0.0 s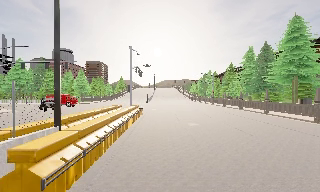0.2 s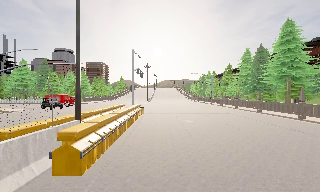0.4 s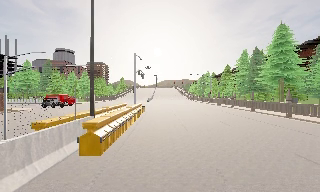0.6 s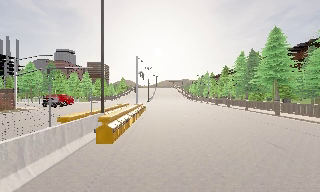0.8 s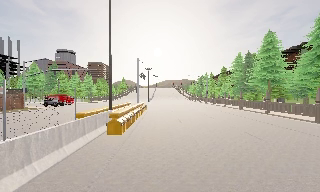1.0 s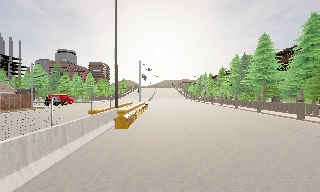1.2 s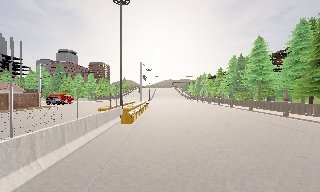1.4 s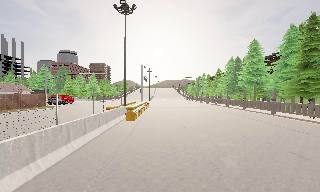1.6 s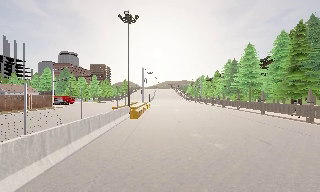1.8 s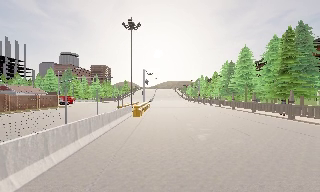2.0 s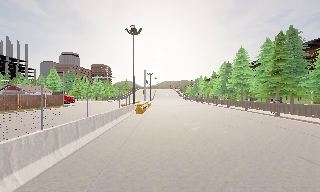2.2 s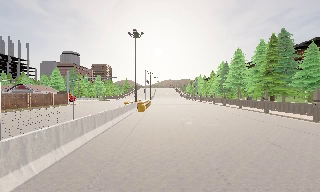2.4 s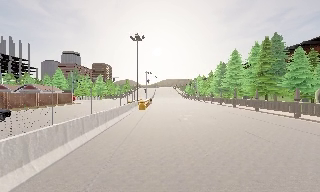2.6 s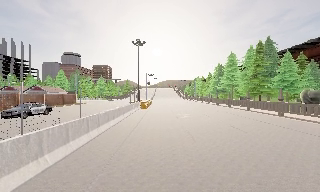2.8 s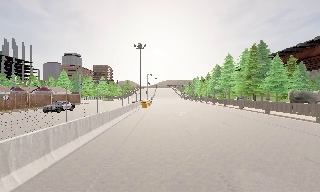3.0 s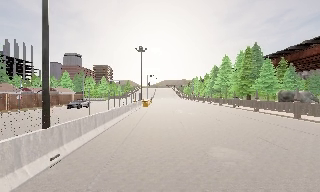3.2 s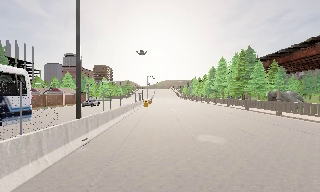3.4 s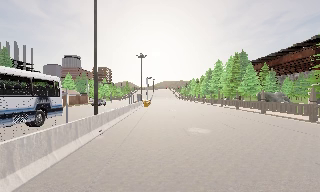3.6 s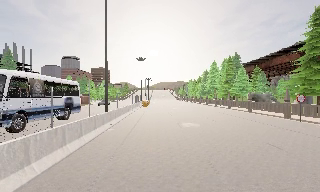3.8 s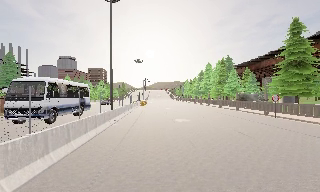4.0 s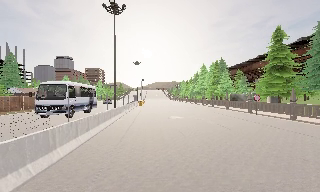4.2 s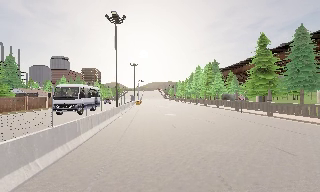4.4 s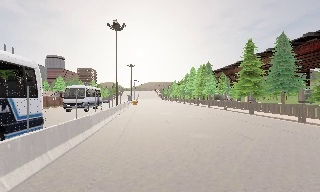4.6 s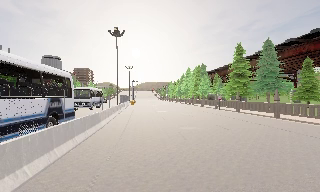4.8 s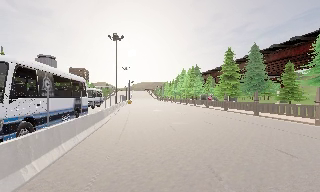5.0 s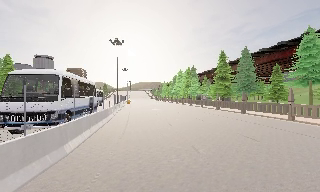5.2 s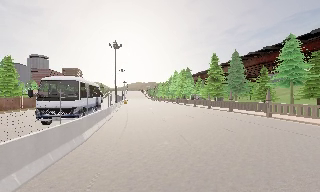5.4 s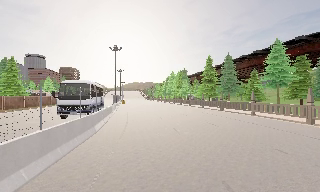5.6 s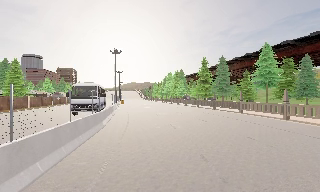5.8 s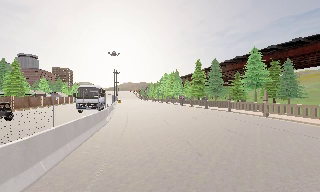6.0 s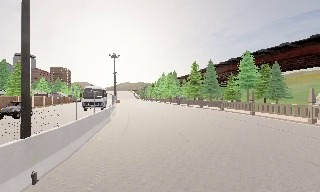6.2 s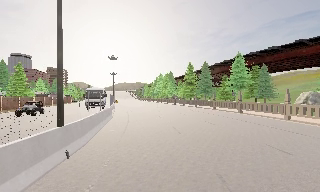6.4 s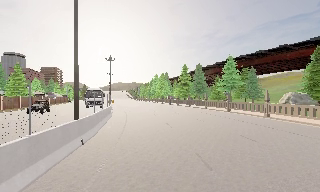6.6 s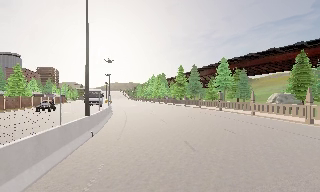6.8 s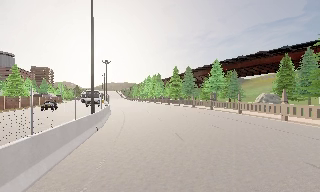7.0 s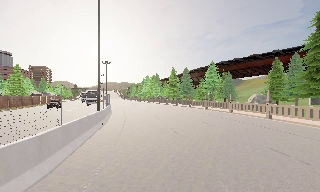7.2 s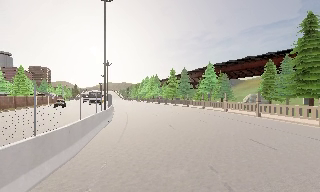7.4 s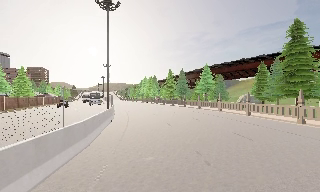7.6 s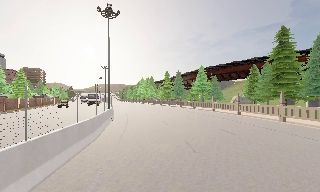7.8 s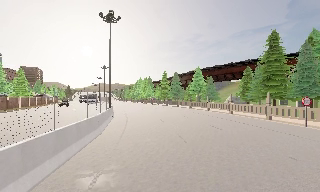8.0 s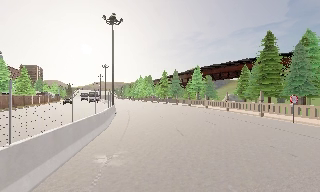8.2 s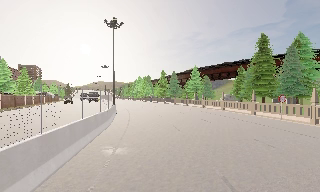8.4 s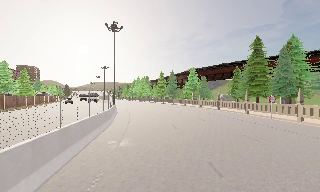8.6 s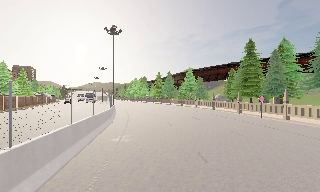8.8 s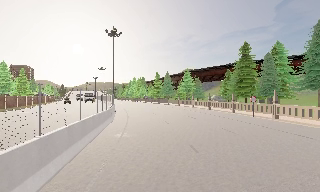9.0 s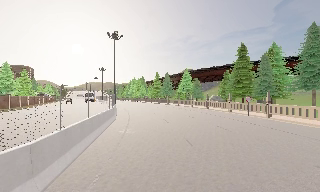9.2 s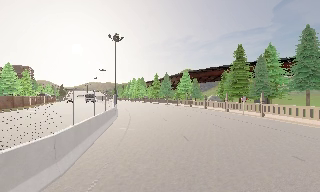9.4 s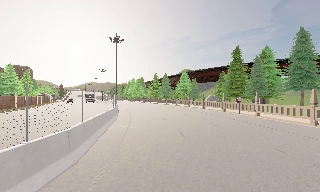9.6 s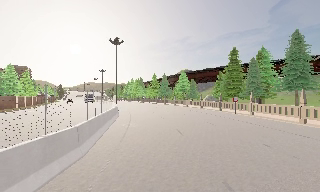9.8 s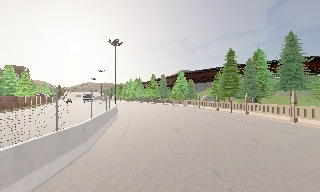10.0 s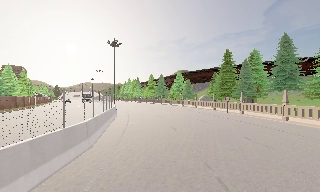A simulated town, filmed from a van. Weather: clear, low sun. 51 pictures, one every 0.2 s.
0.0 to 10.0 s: The scene slides to the left, as the camera pans about 30 degrees to its right. It travels backward, about 85 m, so what stands in front gets smaller. It loses speed.
The film runs backward here.
